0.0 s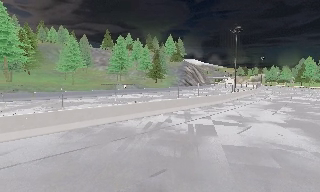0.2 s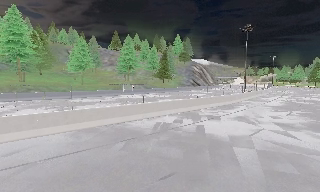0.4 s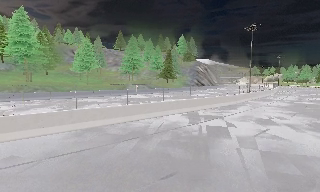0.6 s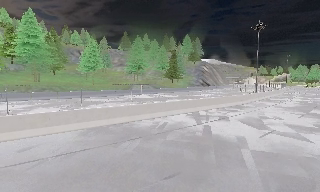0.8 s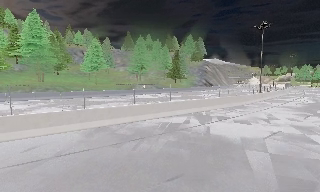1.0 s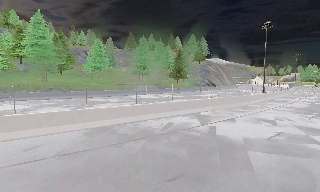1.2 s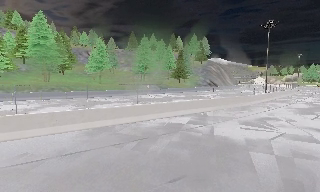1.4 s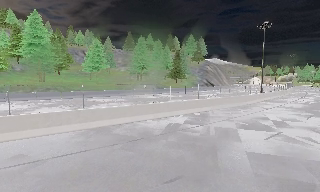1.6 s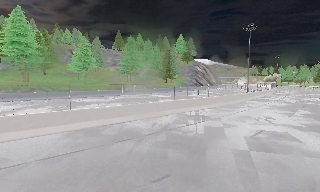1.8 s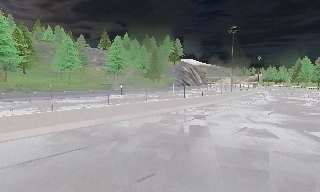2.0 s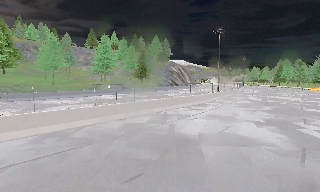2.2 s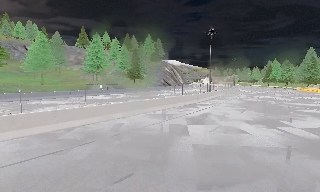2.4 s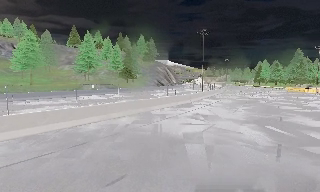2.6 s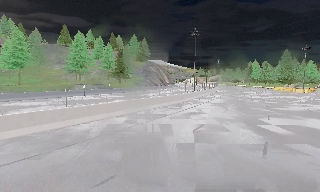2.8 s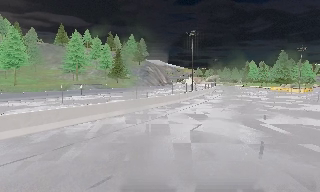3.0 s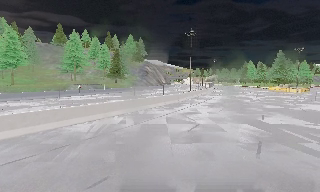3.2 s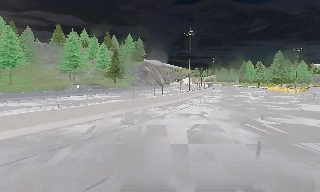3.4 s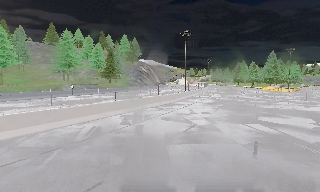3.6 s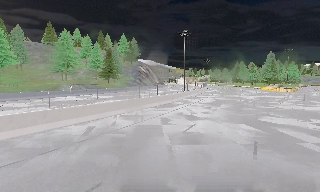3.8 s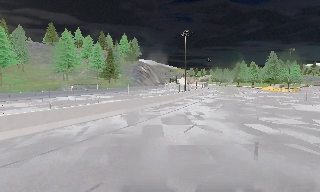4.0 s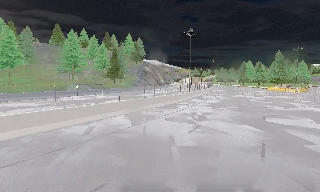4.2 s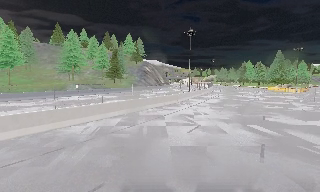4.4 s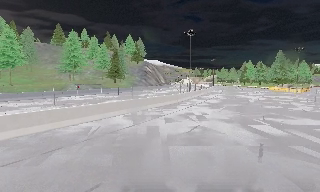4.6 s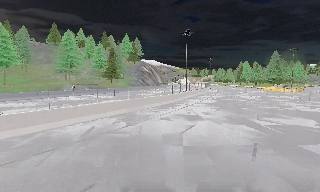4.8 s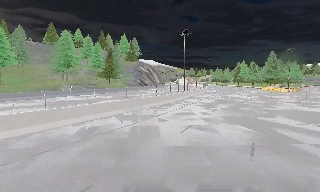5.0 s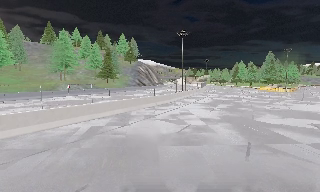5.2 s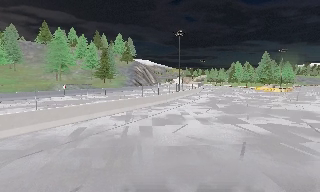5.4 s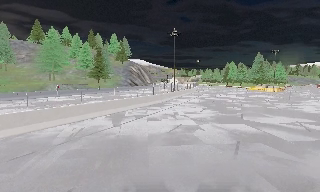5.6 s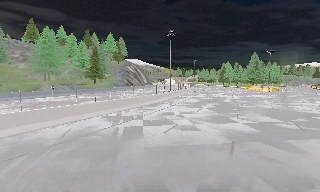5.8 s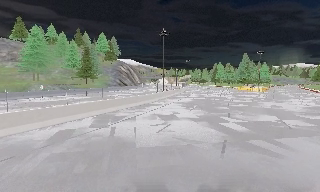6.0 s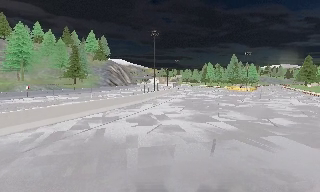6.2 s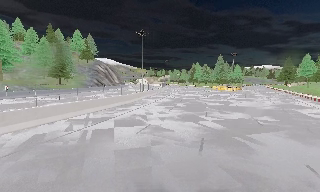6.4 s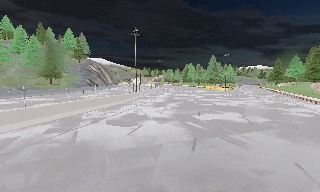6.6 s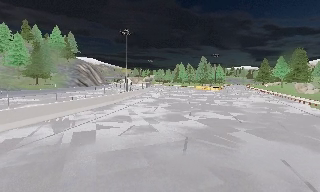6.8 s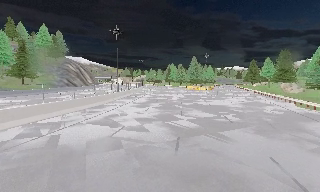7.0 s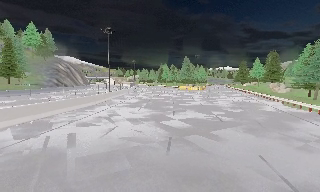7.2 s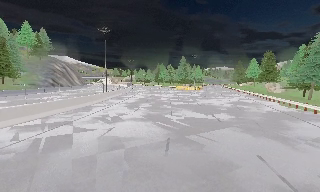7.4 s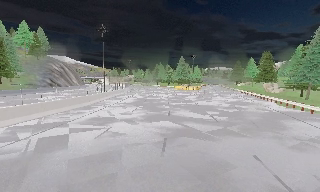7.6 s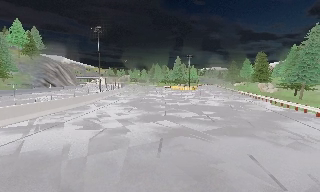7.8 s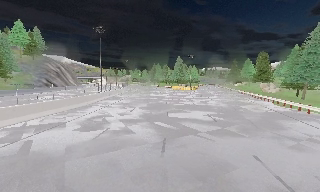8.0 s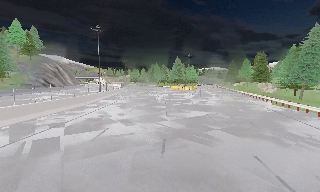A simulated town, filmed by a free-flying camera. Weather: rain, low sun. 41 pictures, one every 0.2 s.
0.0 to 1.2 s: The camera shifts only a little, or ends up much as it began.
1.2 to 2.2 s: The camera pans to its right, which is clockwise from overhead, by about 15 degrees.
2.2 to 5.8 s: The camera pans to its right, which is clockwise from overhead, by about 15 degrees. It travels to its right, about 1 m, so close, fixed things drift to the left.
5.8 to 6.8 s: The camera pans to its right, which is clockwise from overhead, by about 15 degrees.
6.8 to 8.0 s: The camera shifts only a little, or ends up much as it began.
The film runs forward here.
